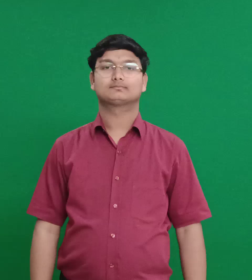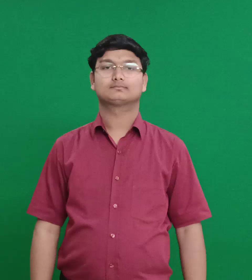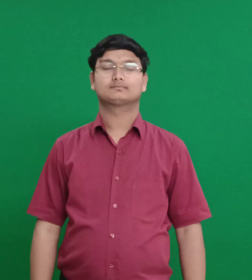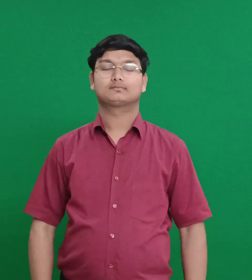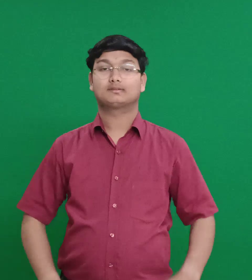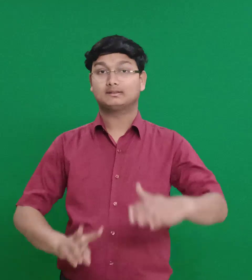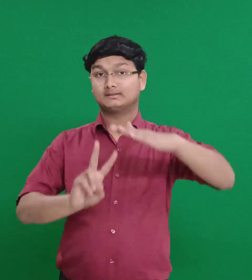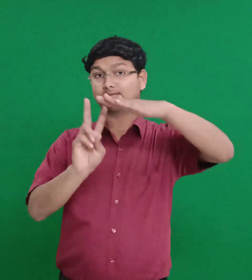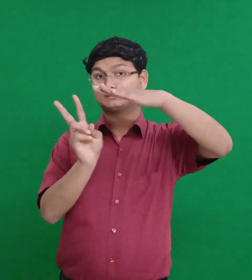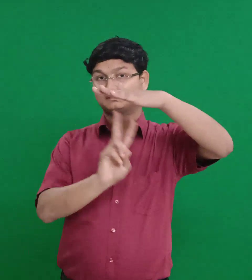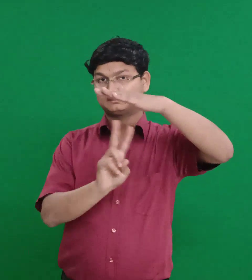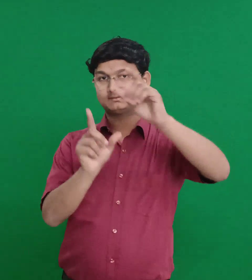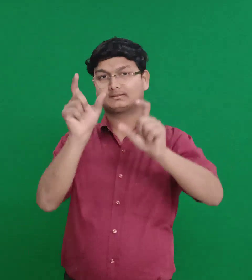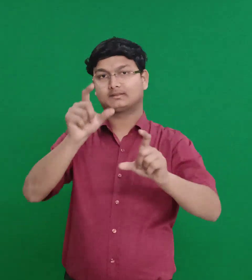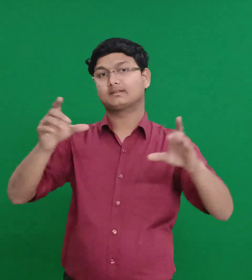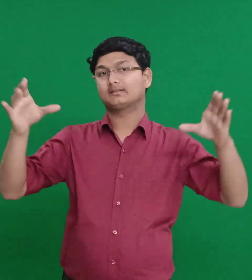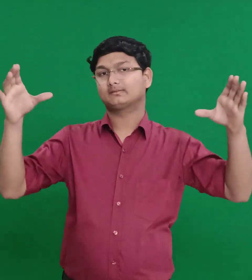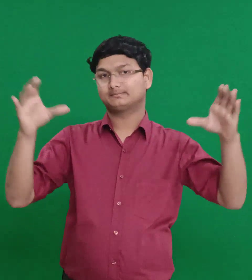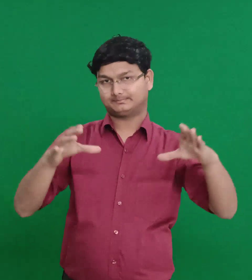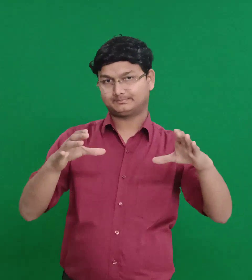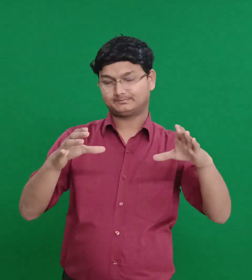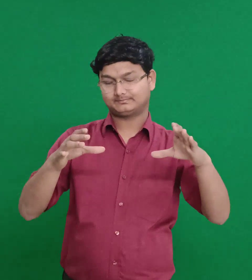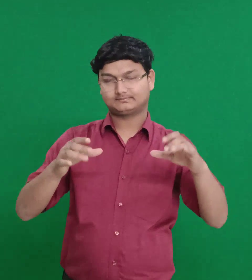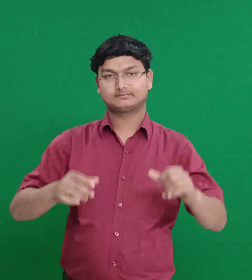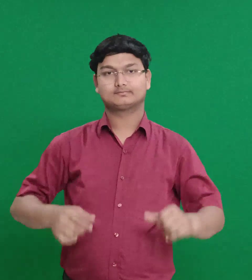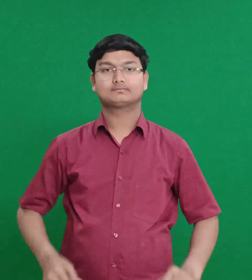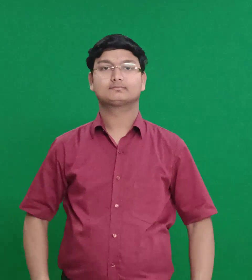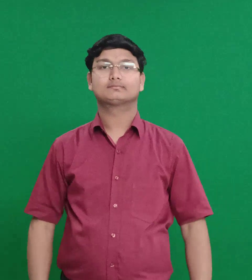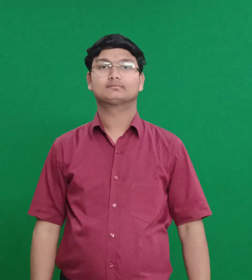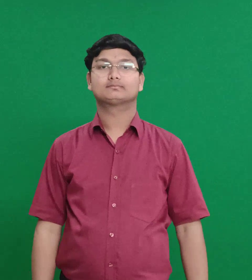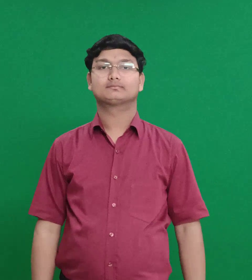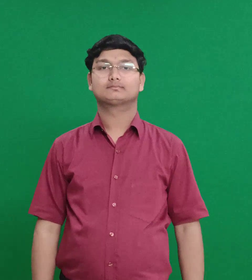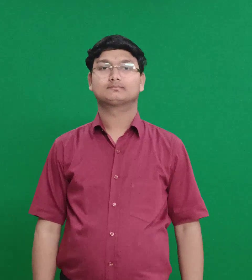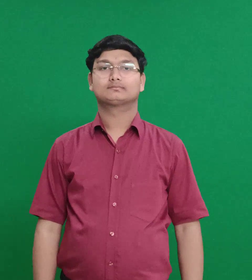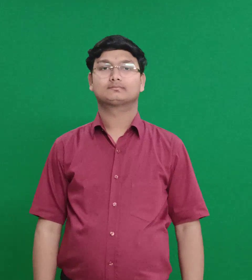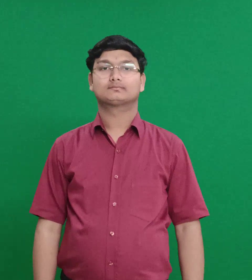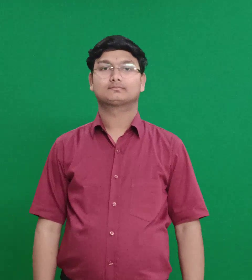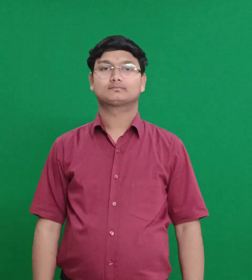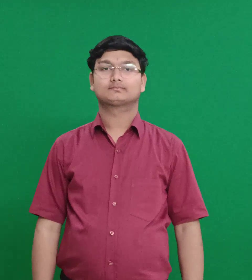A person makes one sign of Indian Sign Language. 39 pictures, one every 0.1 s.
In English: hittite
